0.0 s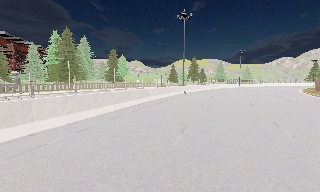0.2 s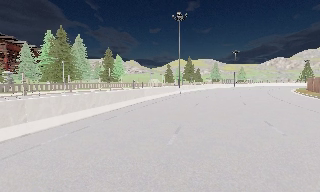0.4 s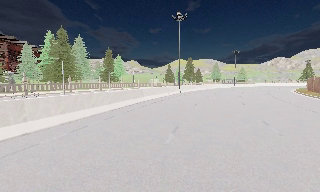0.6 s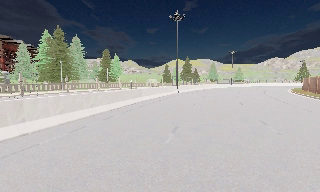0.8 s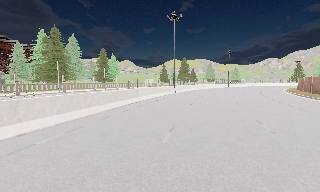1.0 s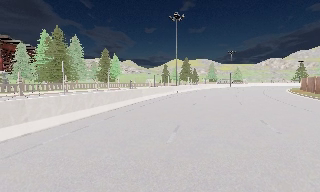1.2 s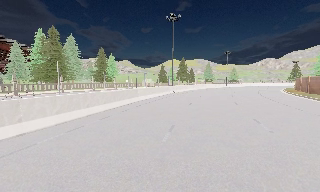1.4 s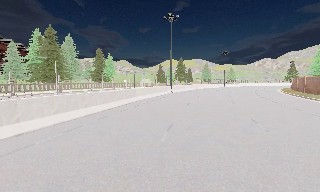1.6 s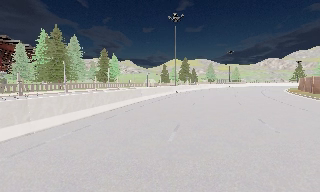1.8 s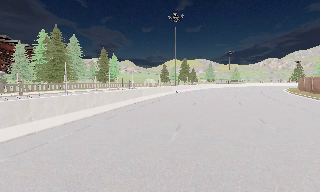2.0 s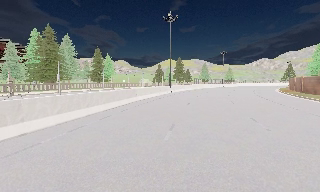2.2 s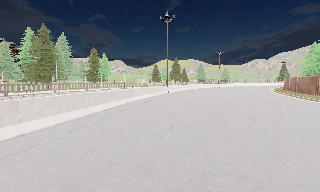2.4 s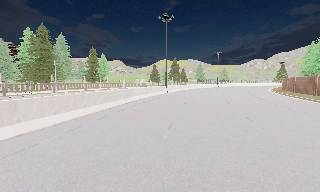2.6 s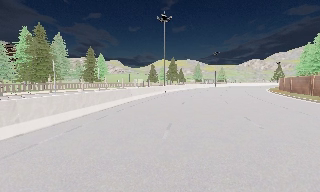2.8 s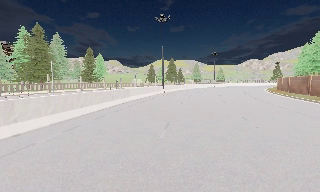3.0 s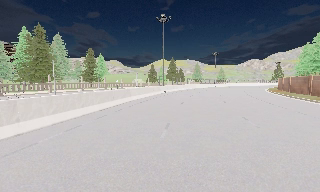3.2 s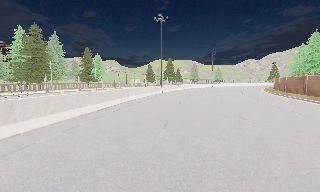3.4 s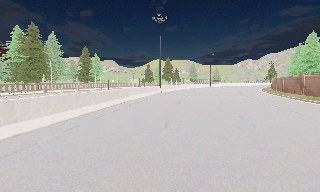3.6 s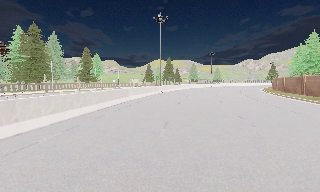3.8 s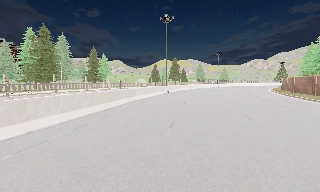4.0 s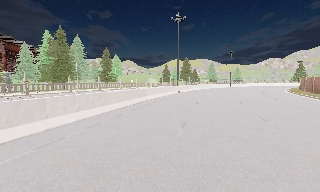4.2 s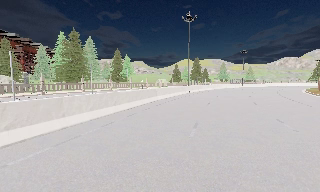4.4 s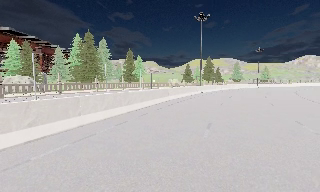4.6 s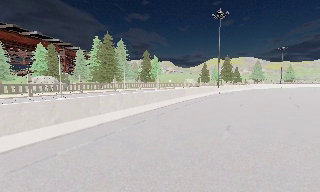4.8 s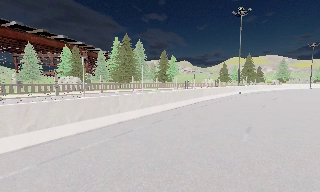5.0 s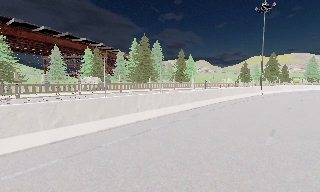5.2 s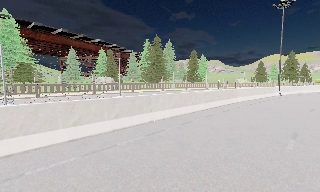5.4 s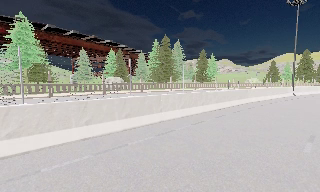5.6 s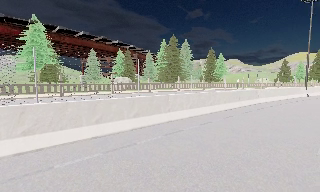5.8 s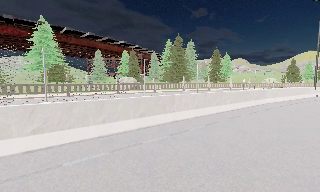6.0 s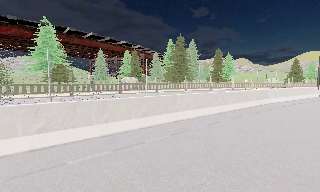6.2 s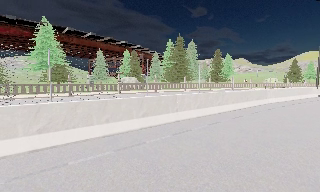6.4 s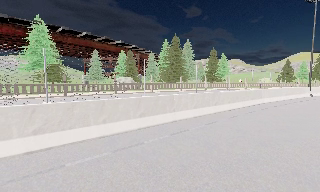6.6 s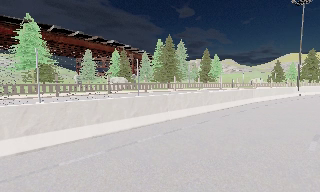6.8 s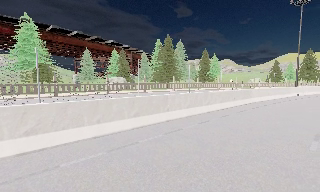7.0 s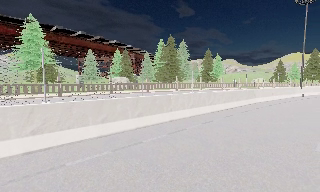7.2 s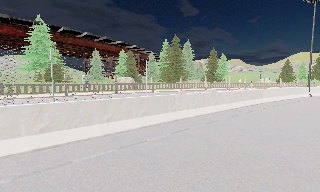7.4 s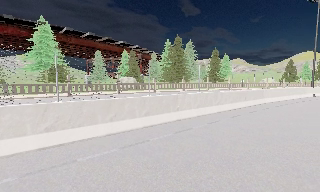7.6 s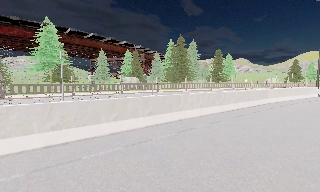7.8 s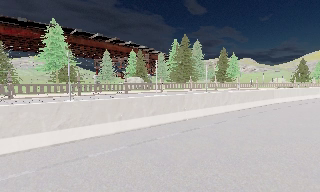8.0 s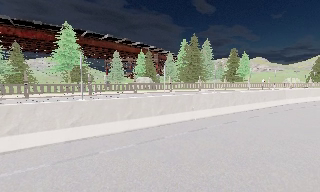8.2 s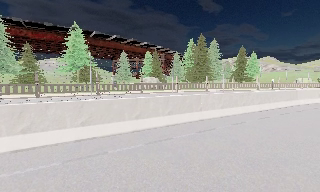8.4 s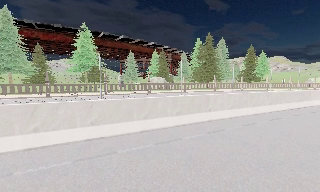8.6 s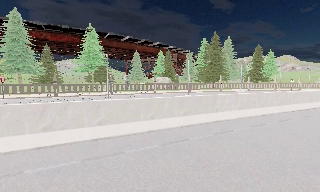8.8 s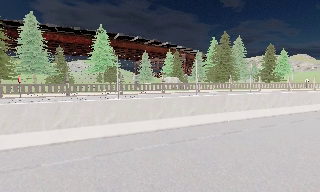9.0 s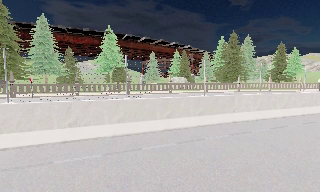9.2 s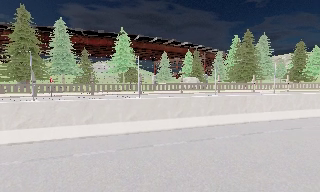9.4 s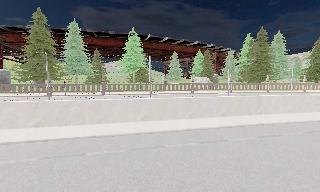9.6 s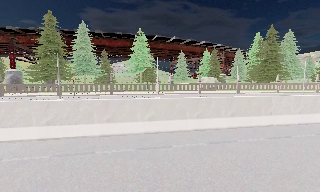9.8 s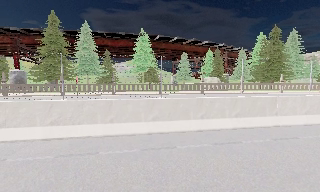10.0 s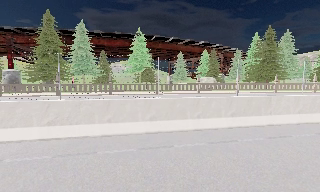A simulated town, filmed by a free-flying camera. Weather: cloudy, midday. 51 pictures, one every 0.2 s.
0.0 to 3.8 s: The camera travels backward, about 1 m, so what stands in front gets smaller.
3.8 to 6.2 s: The camera pans to its left, which is counterclockwise from overhead, by about 40 degrees. It travels to its left, about 0.5 m, so close, fixed things drift to the right.
6.2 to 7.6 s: The camera shifts only a little, or ends up much as it began.
7.6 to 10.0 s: The camera swings to its left by about 25 degrees, and the scene slides to the right.
The film runs backward here.
